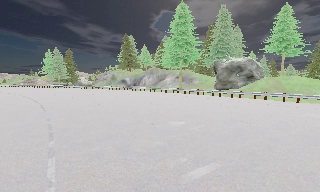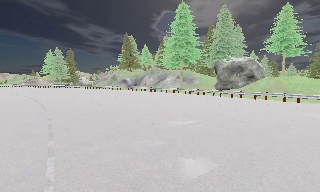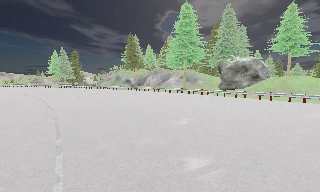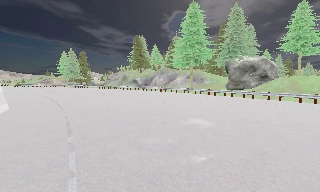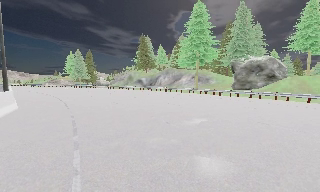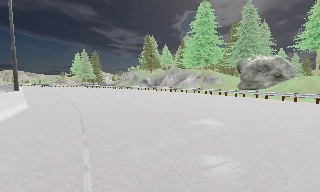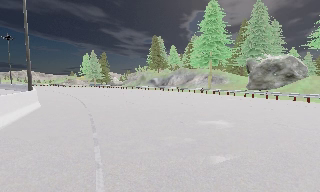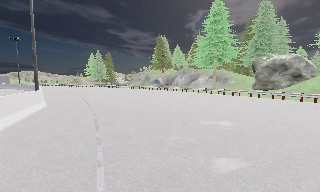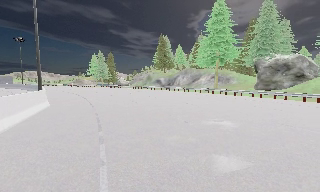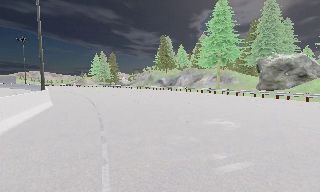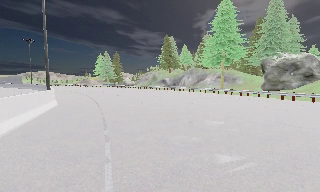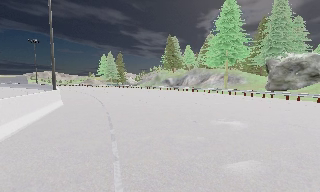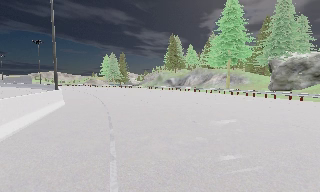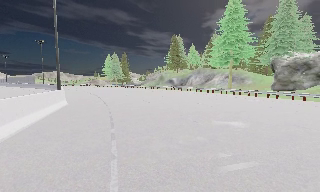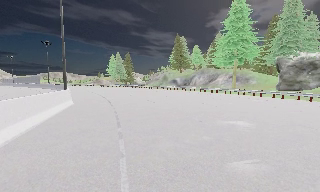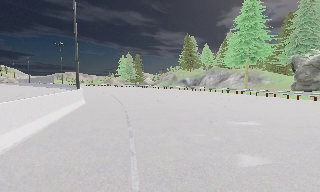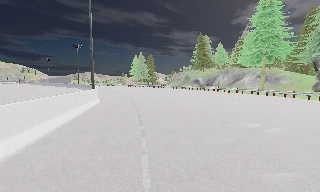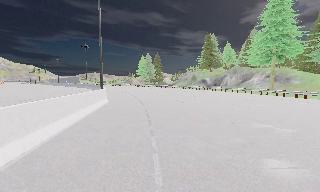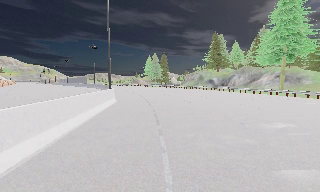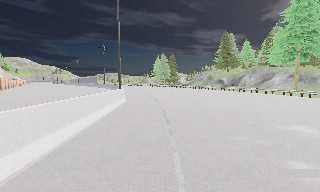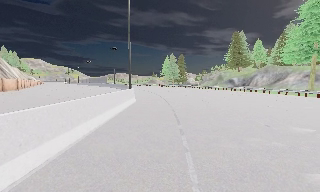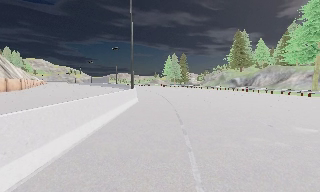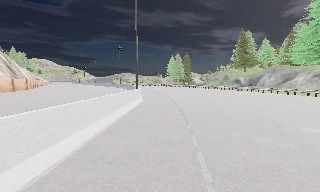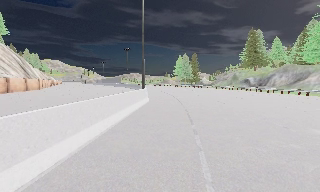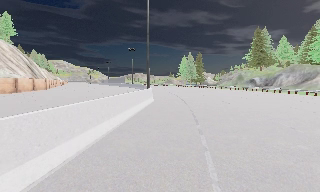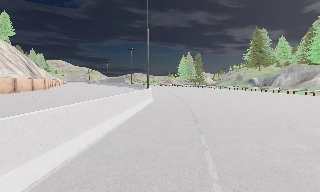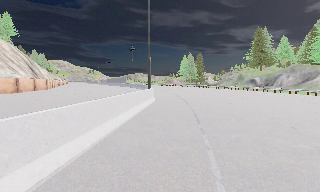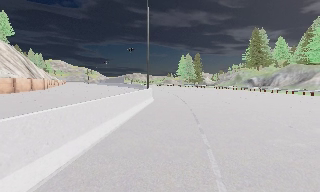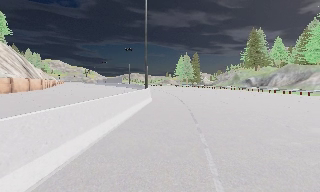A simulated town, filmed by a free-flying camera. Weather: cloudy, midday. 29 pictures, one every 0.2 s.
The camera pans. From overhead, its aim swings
counterclockwise.
The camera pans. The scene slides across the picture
to the right.
0.0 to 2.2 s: The camera swings to its left by about 15 degrees, and the scene slides to the right. It travels backward, about 0.5 m, so what stands in front gets smaller.
2.2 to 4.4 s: The camera swings to its left by about 25 degrees, and the scene slides to the right.
4.4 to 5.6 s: The camera shifts only a little, or ends up much as it began.
The film runs backward here.
